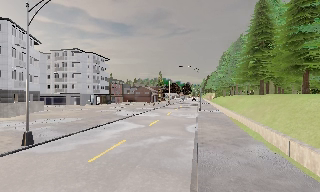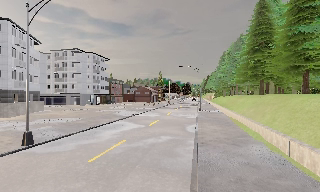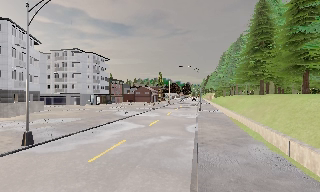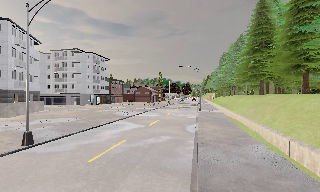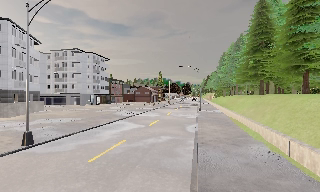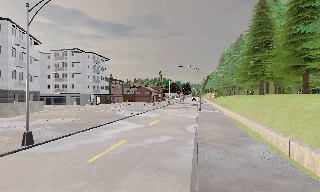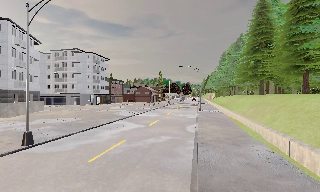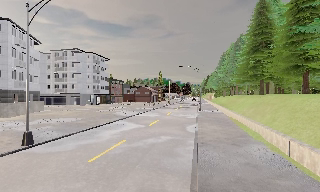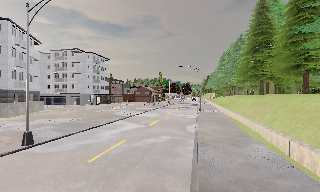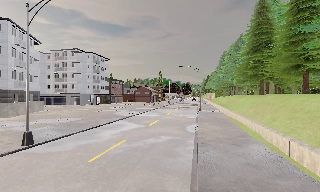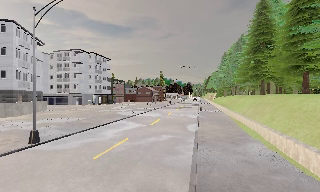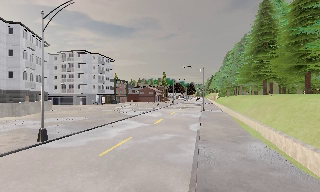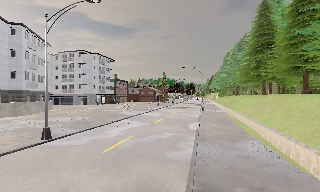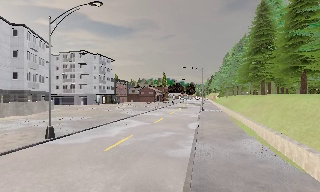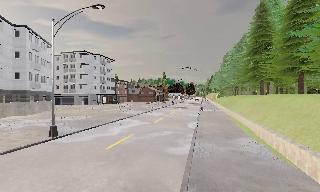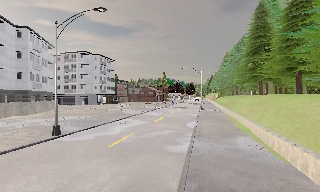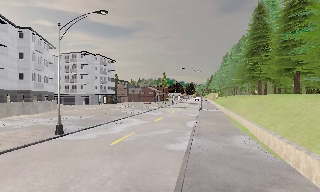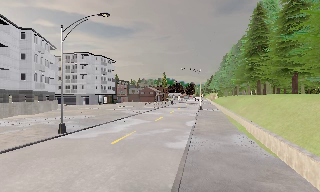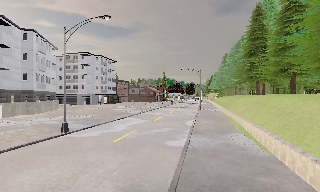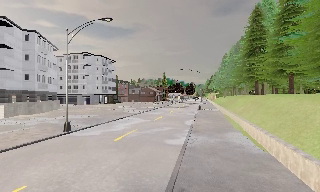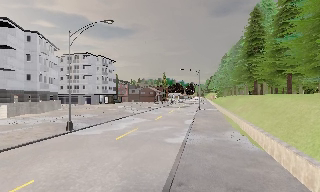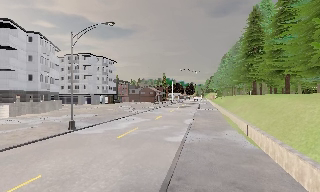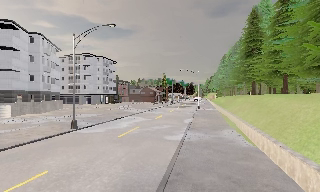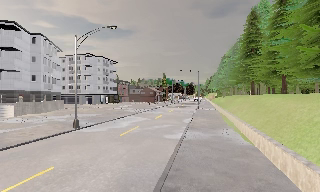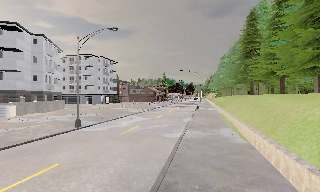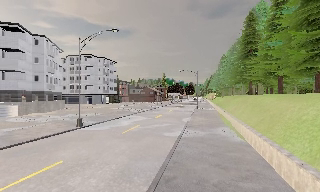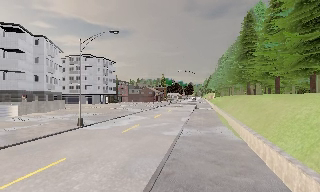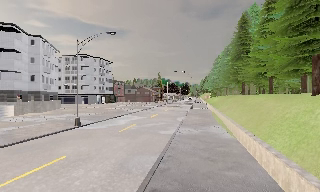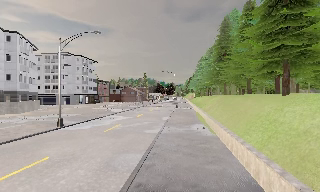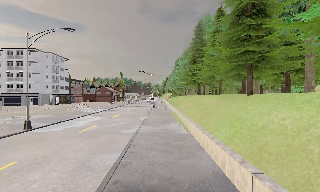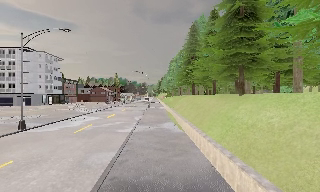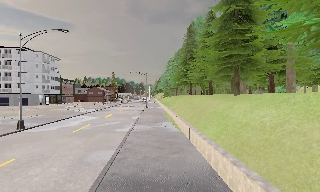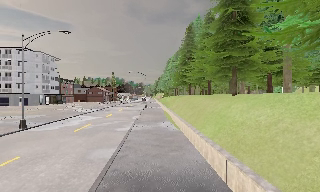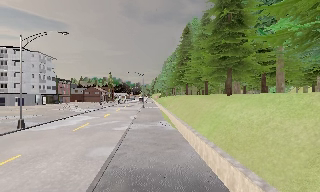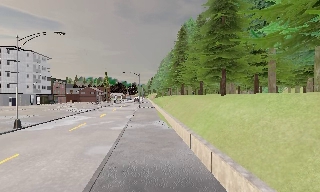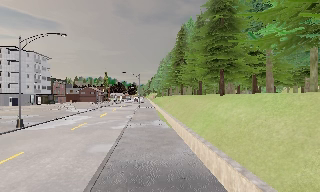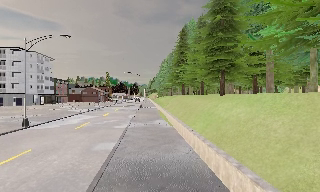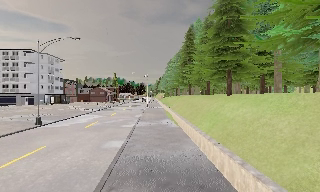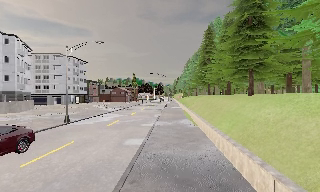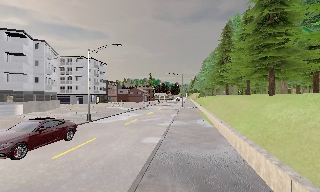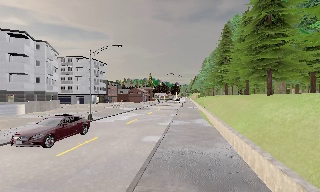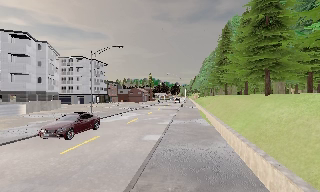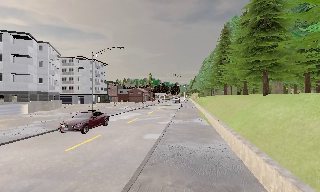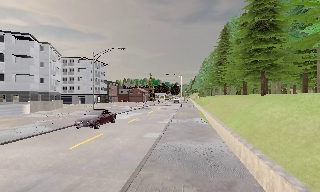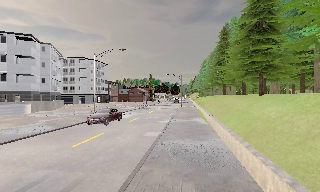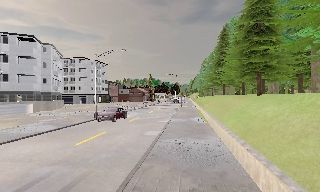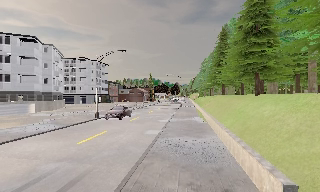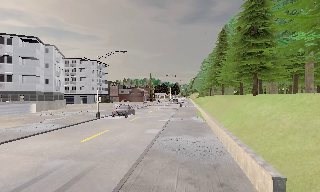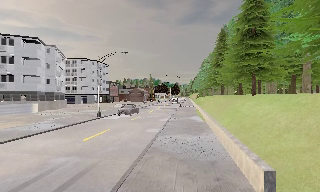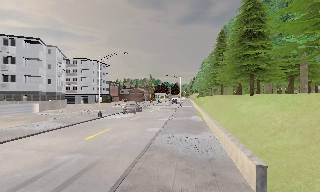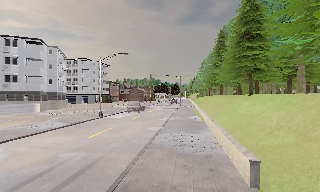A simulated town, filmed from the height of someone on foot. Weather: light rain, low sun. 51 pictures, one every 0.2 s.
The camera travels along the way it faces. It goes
backward.
0.0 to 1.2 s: The camera keeps its place and its aim.
1.2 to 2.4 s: The camera travels backward, about 1 m, so what stands in front gets smaller. It gains speed.
2.4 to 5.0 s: The camera travels backward, about 4 m, so what stands in front gets smaller.
5.0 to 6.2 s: The scene slides to the left, as the camera pans about 20 degrees to its right. It travels backward, about 1.5 m, so what stands in front gets smaller.
6.2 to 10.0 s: The camera swings to its left by about 10 degrees, and the scene slides to the right. It travels backward, about 6 m, so what stands in front gets smaller.
The film runs backward here.
